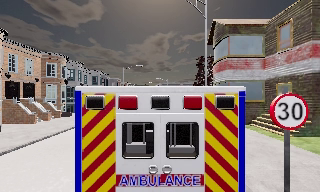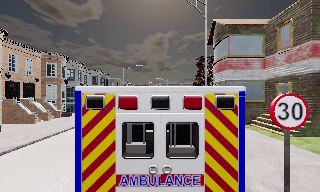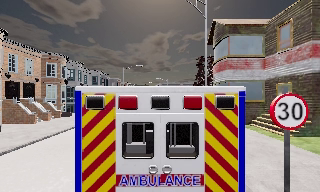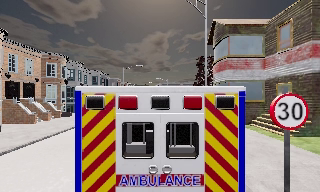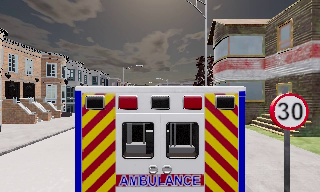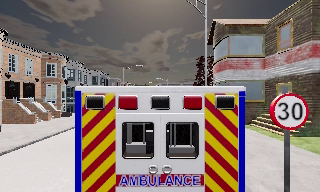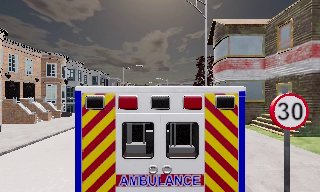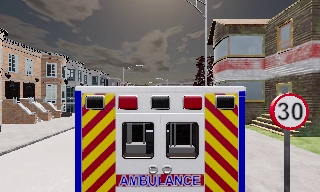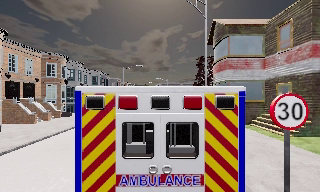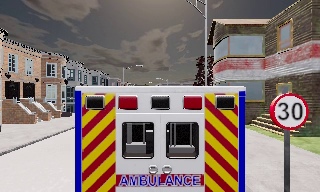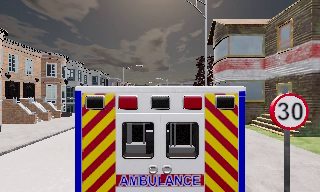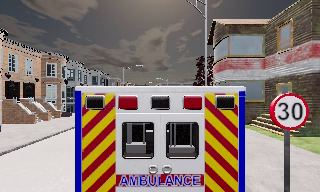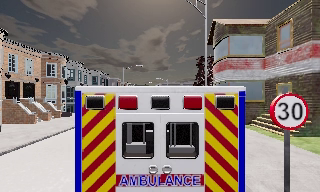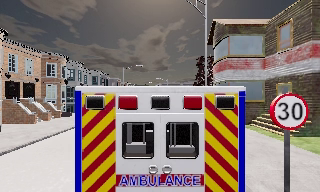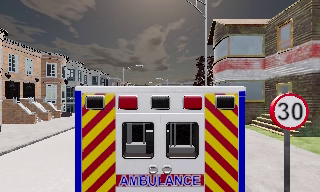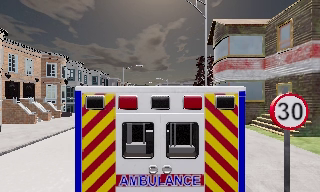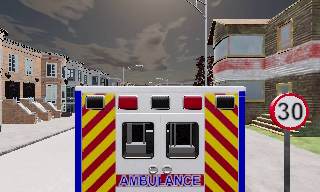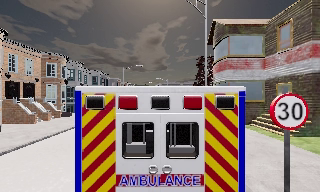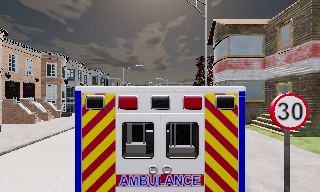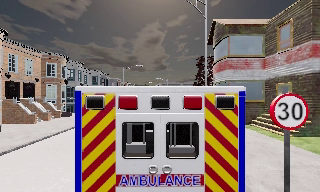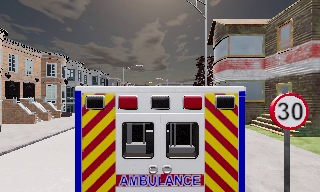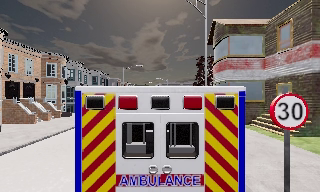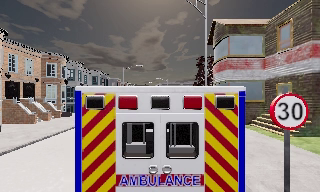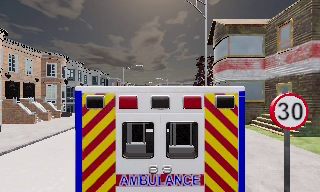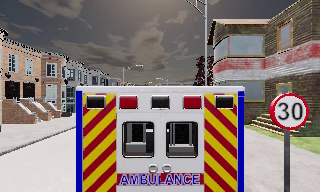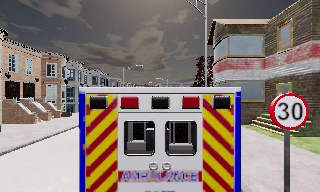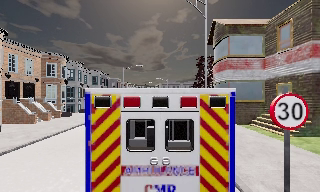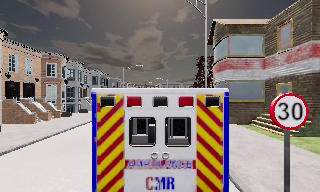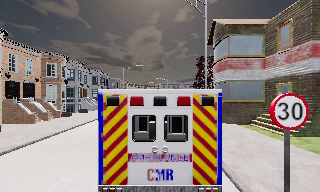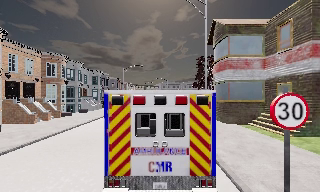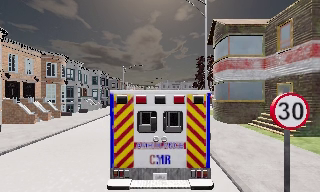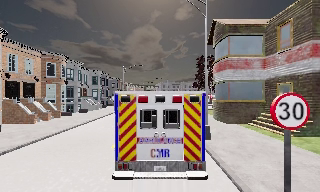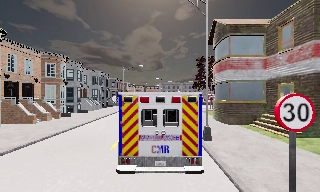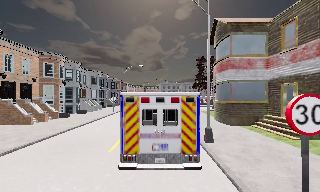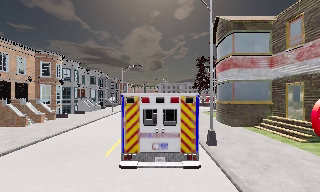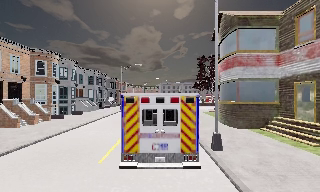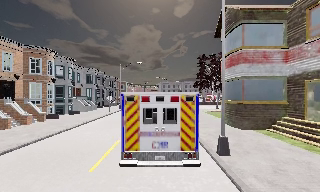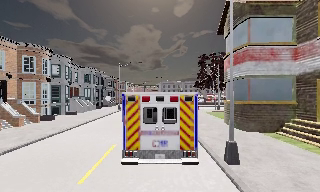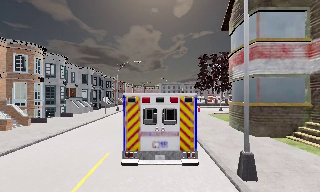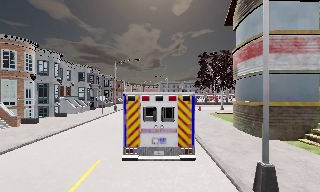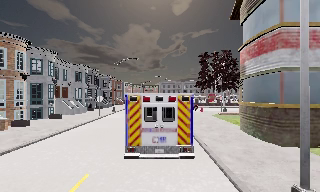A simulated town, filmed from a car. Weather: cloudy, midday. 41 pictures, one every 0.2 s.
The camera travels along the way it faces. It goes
forward.
0.0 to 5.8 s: The camera keeps its place and its aim.
5.8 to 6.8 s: The camera travels forward, about 1 m, so what stands in front looms larger. It gains speed.
6.8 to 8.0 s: The camera travels forward, about 5 m, so what stands in front looms larger.
The film runs forward here.
